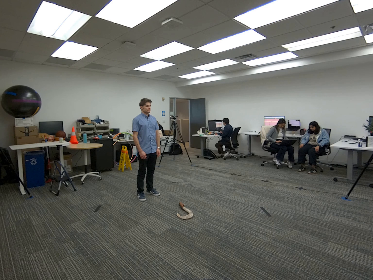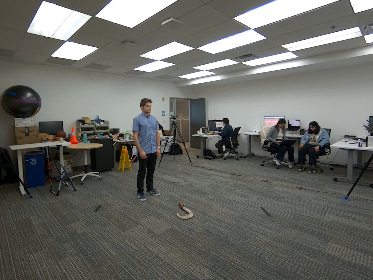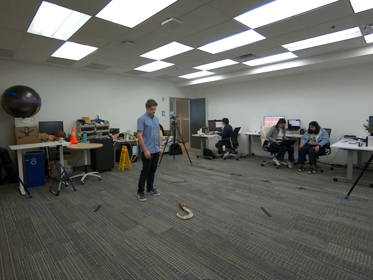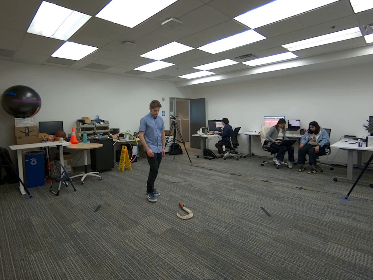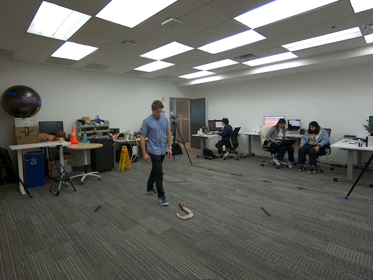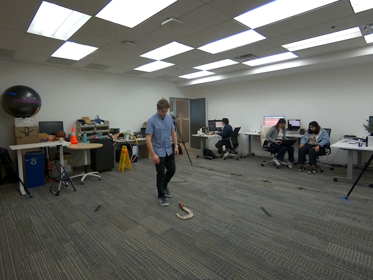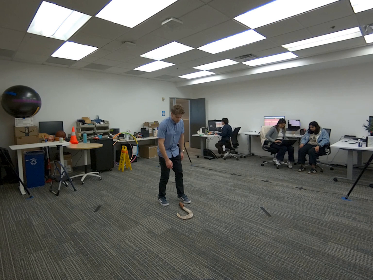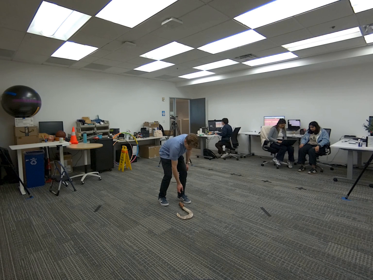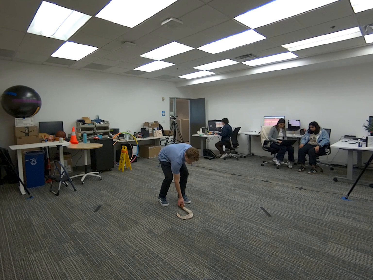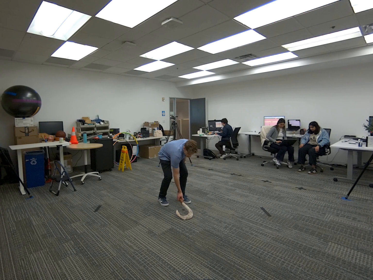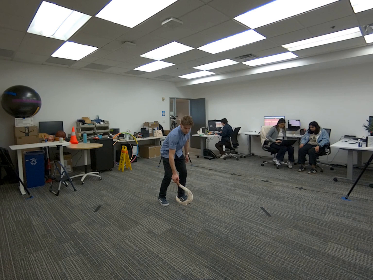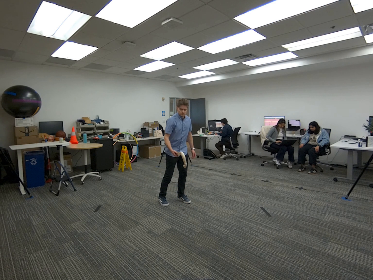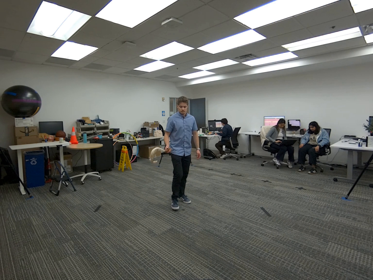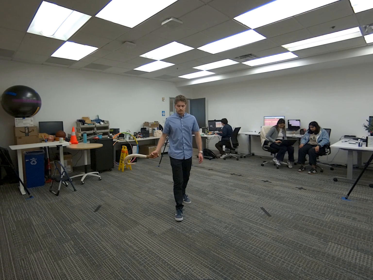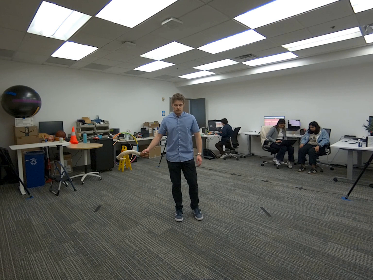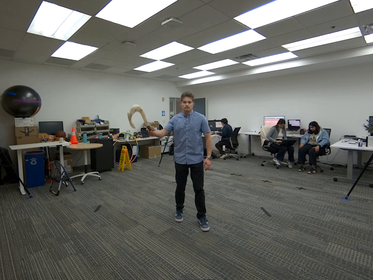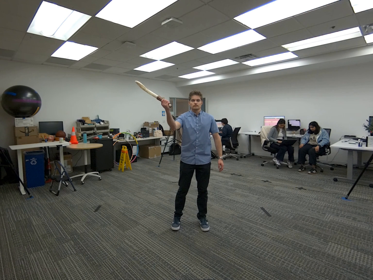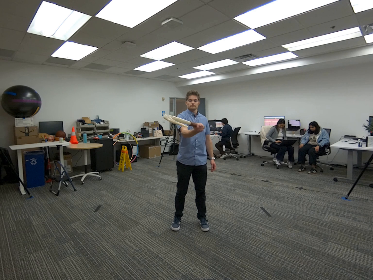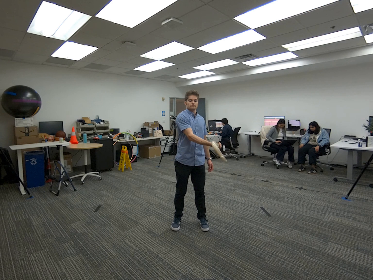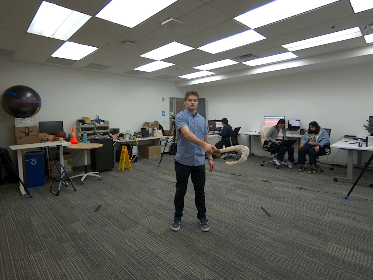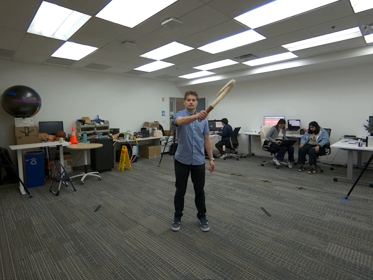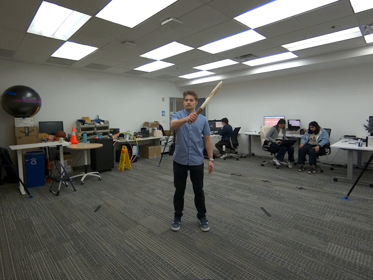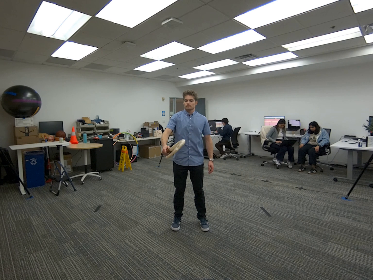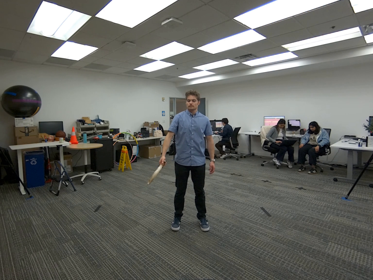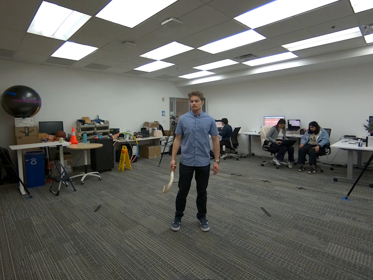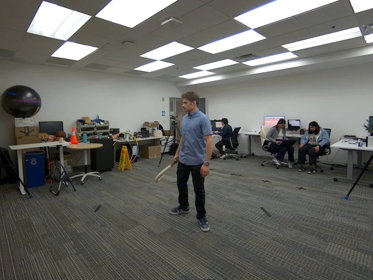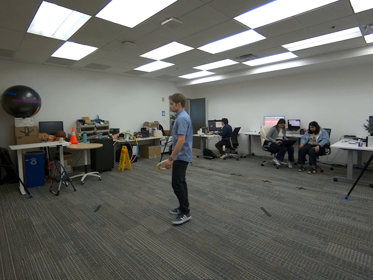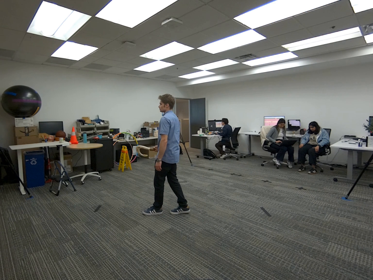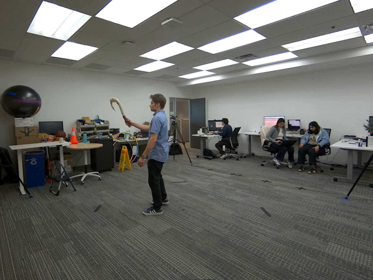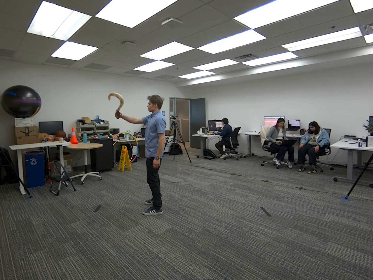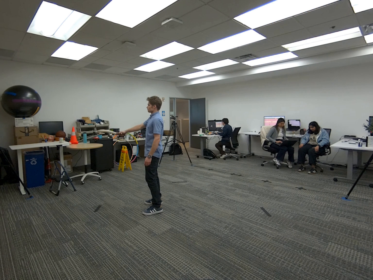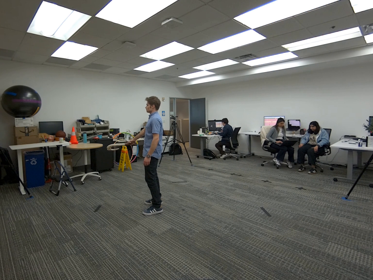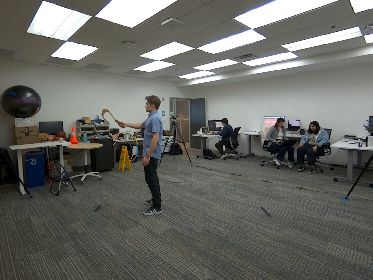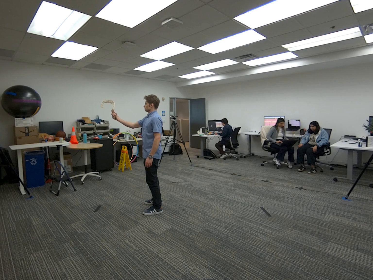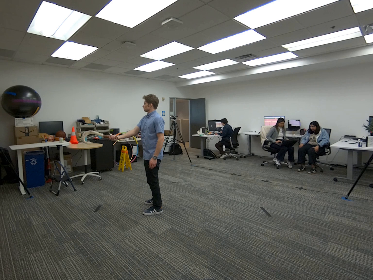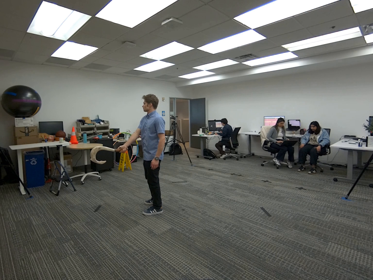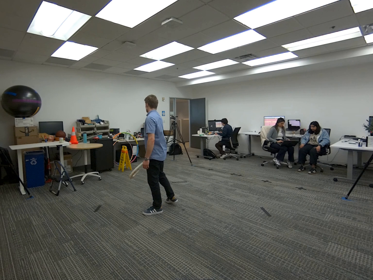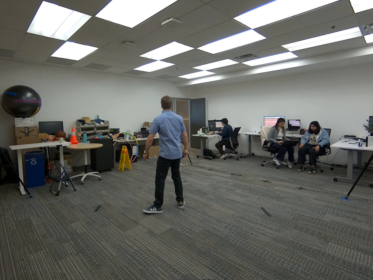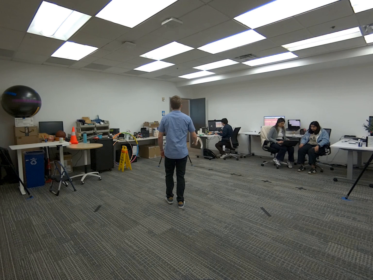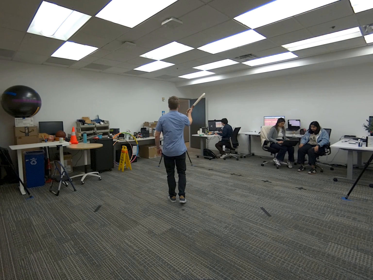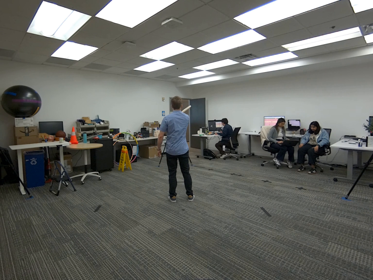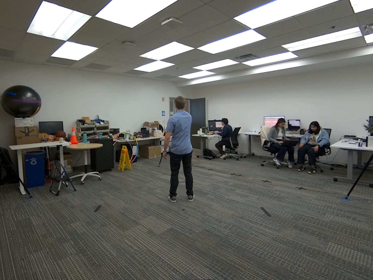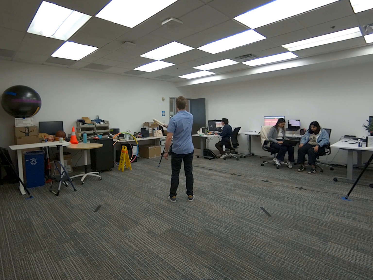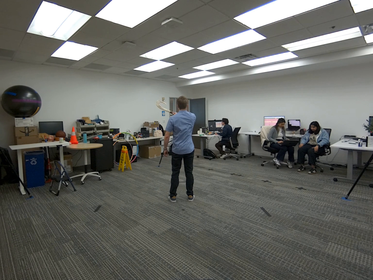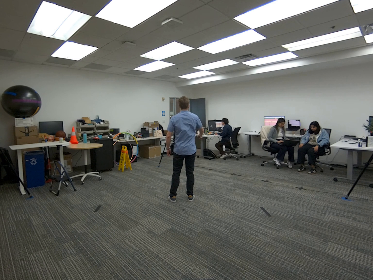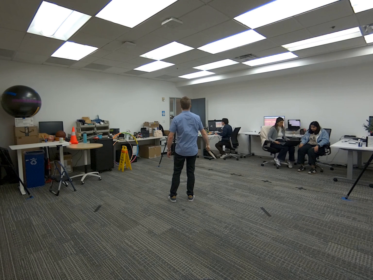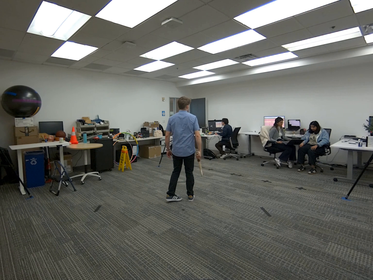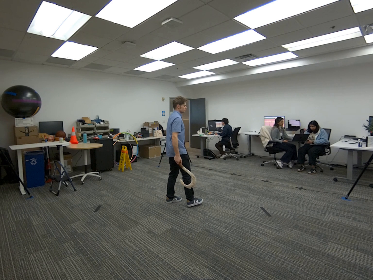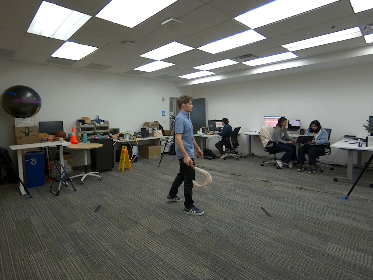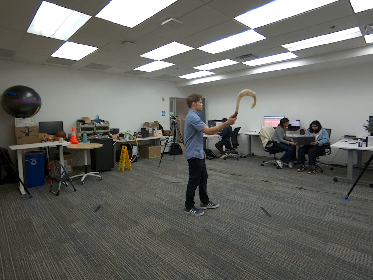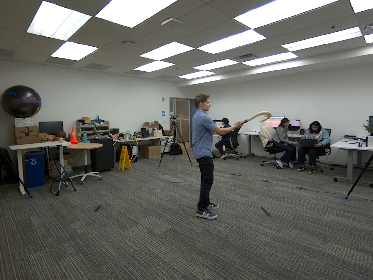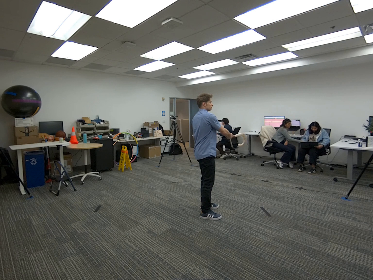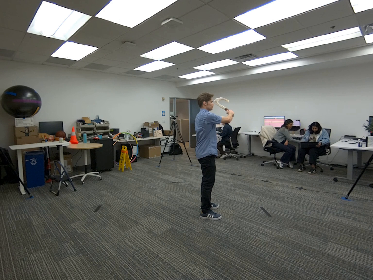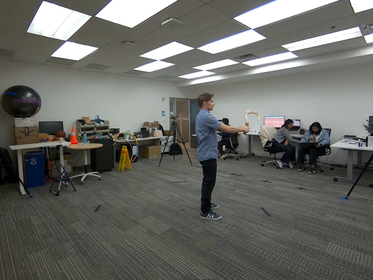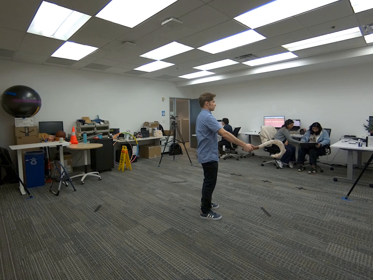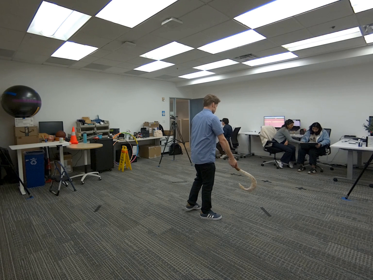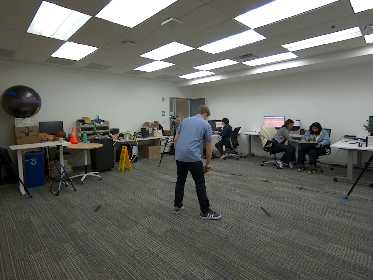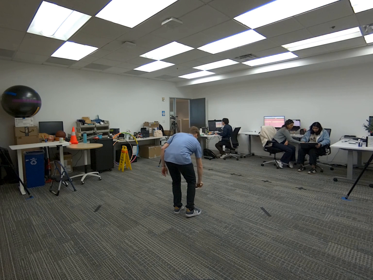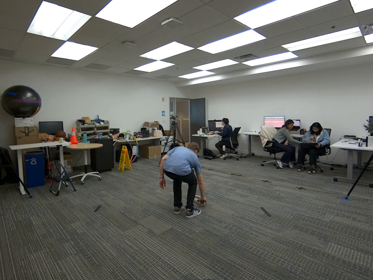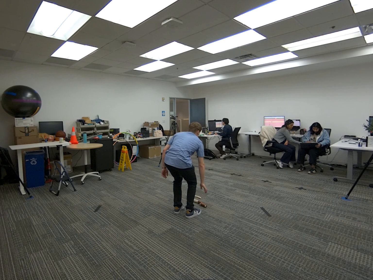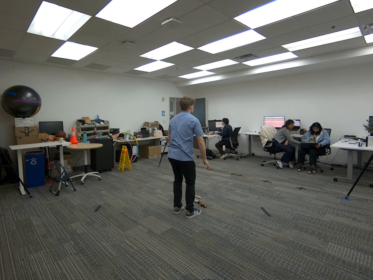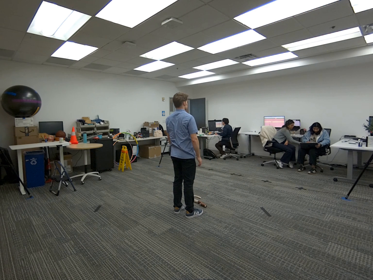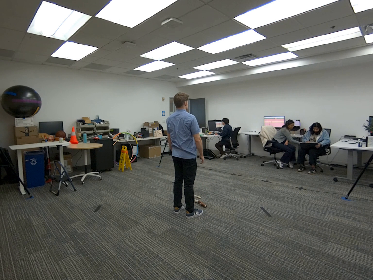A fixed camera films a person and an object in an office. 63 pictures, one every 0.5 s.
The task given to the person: Walk over to the Big Fish Hook on the ground and use your right hand to pick up the Big Fish hook and proceed to create invisible X's as you turn so that all camera views can see the hook.
